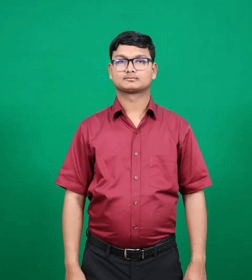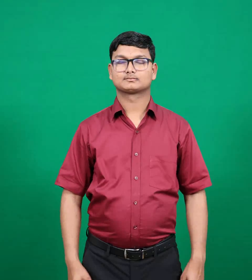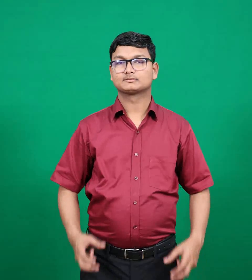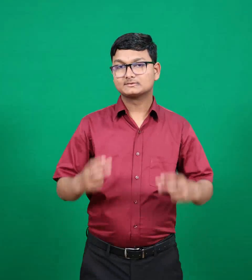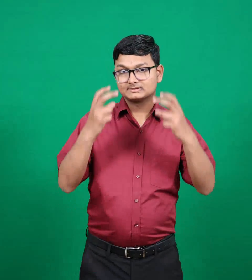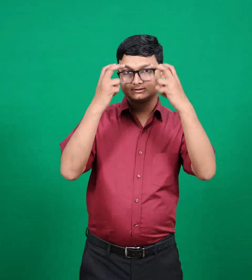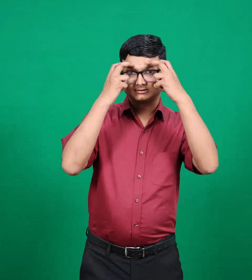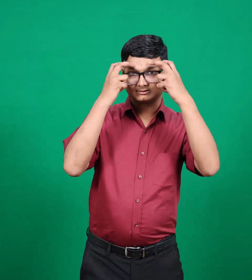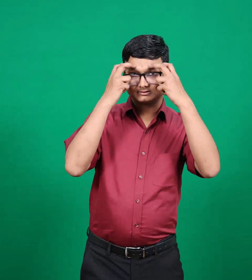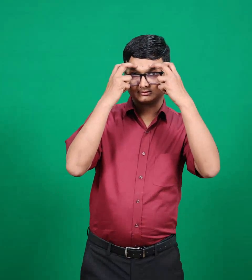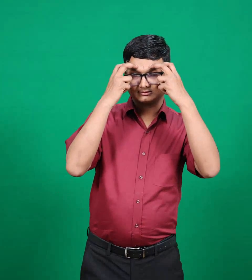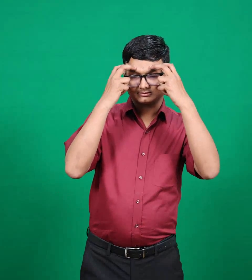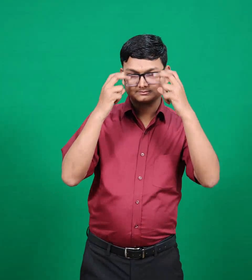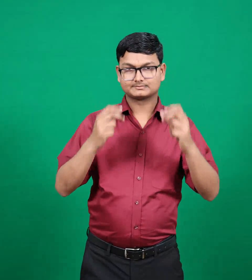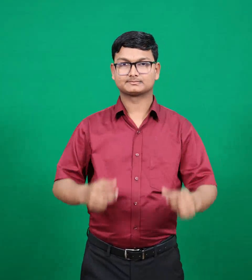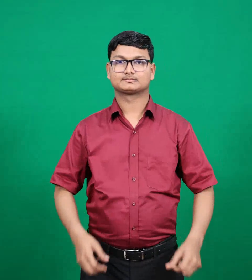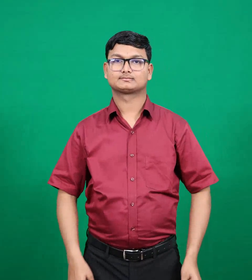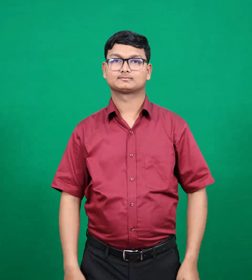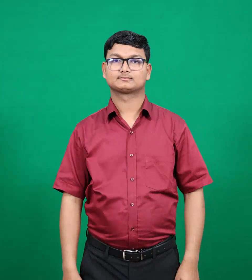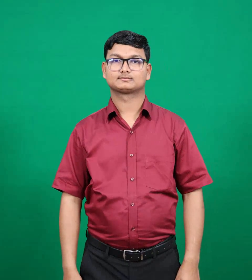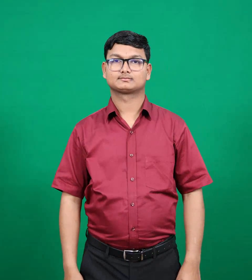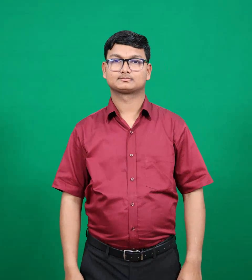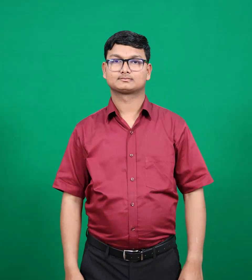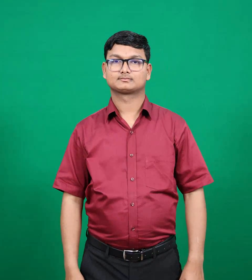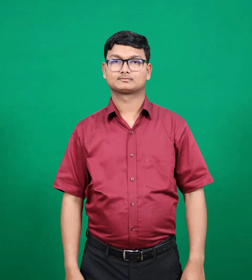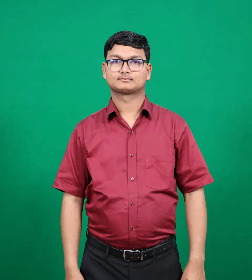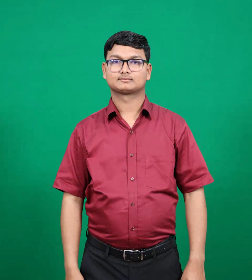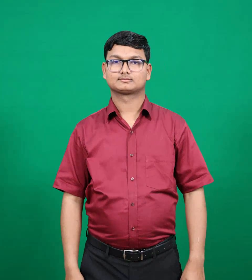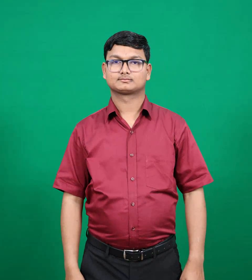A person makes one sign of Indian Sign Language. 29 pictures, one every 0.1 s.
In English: golgotha
